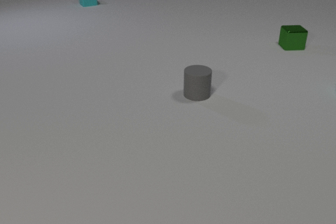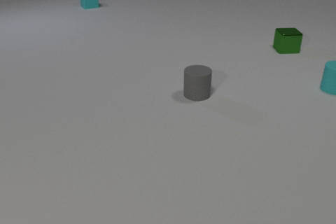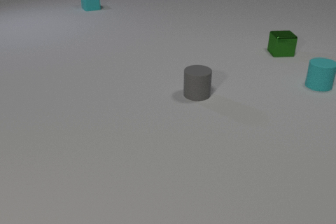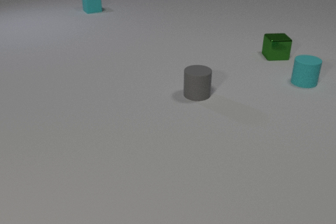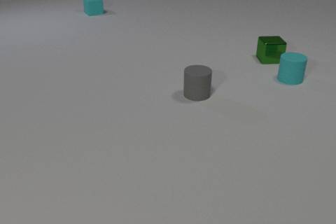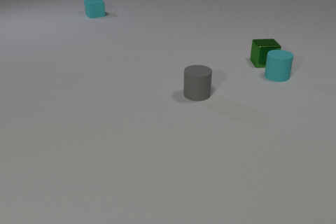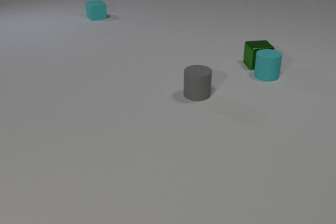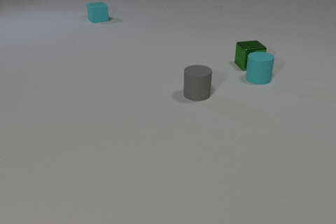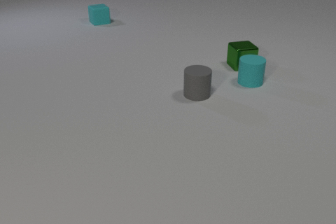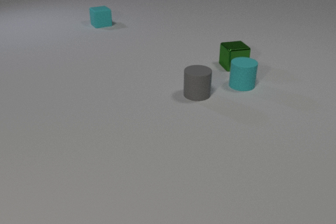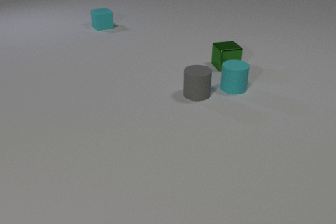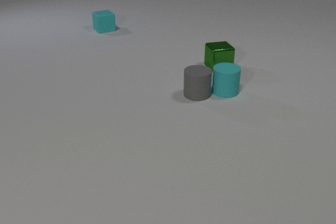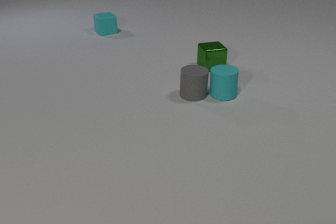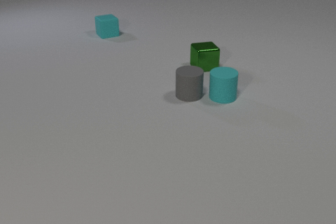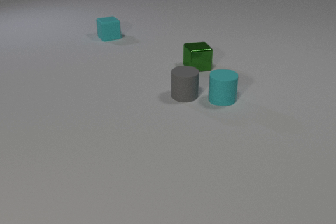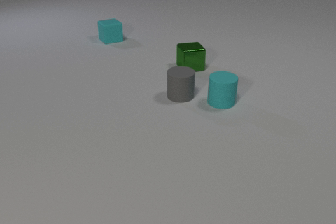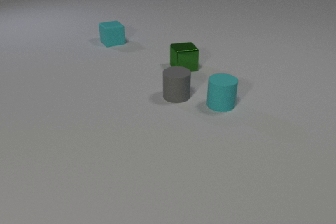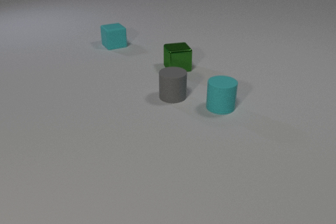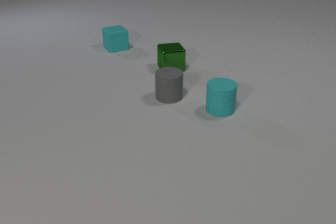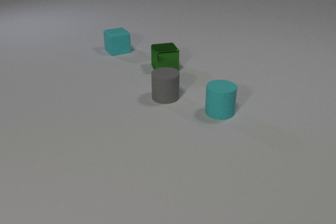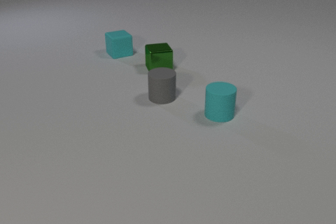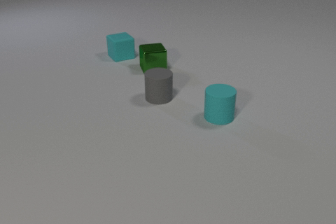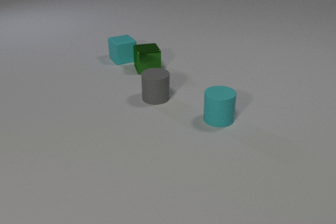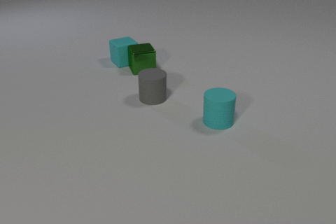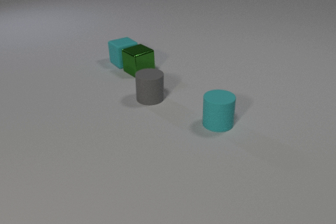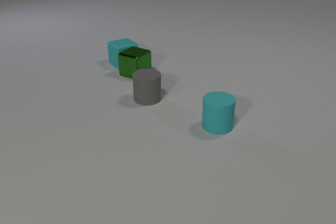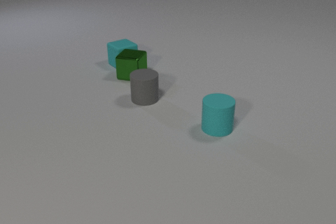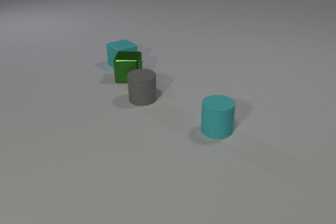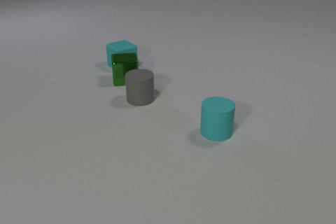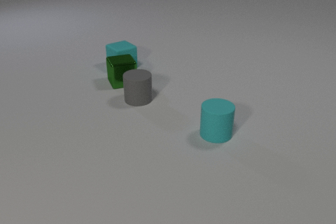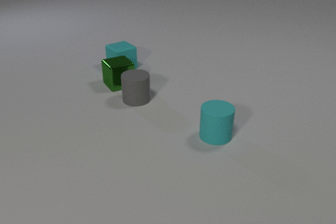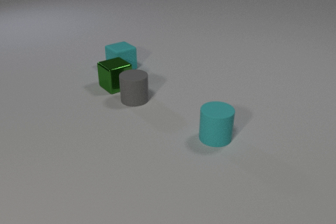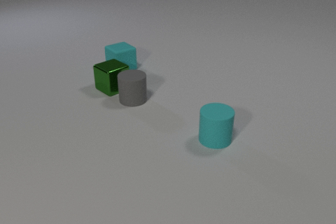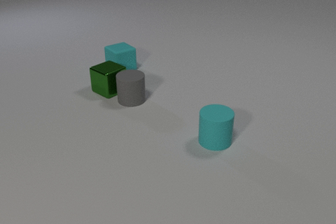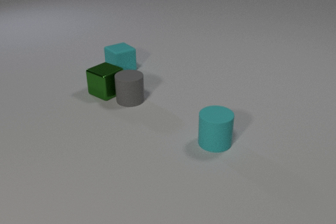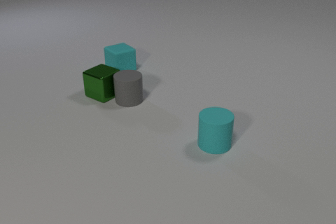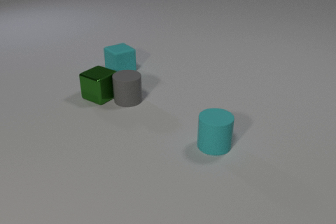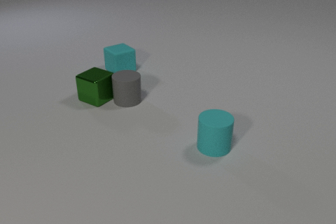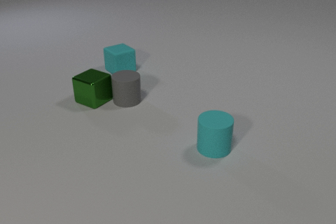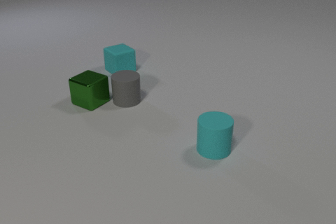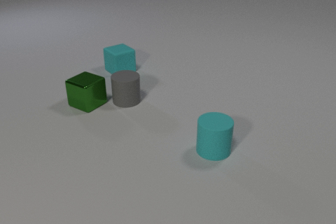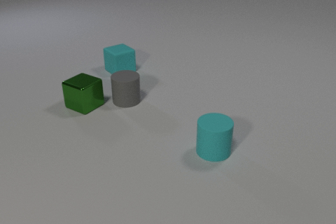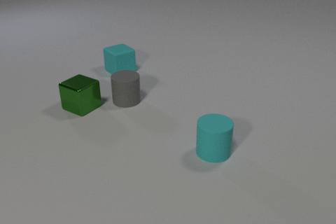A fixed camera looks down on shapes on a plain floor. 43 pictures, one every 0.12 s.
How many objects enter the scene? 0.
What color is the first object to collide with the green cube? cyan.
Are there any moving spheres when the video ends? no.
0.00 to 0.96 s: The green metal cube slides toward the camera and to the left. The cyan rubber cylinder slides to the left. The cyan rubber cube slides toward the camera. The green metal cube and the cyan rubber cylinder collide.
0.96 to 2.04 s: The green metal cube slides to the left. The cyan rubber cylinder slides toward the camera and to the left. The gray rubber cylinder slides to the left. The cyan rubber cube slides toward the camera. The cyan rubber cylinder and the gray rubber cylinder collide.
2.04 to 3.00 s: The green metal cube slides to the left, spins so that its near face slides to the right, counterclockwise seen from above. The cyan rubber cylinder slides toward the camera. The gray rubber cylinder slides to the left. The cyan rubber cube slides toward the camera. The green metal cube and the cyan rubber cube collide.
3.00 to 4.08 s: The green metal cube slides toward the camera and to the left, spins so that its near face slides to the right, counterclockwise seen from above. The cyan rubber cylinder slides toward the camera. The gray rubber cylinder slides to the left. The cyan rubber cube slides toward the camera.
4.08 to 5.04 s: The green metal cube slides toward the camera and to the left. The cyan rubber cylinder slides toward the camera. The green metal cube and the gray rubber cylinder collide.
